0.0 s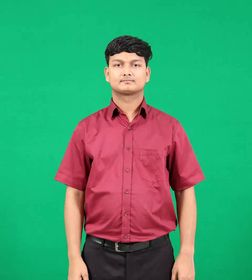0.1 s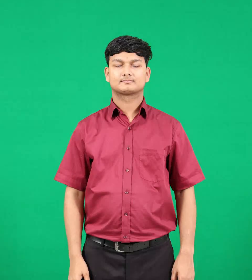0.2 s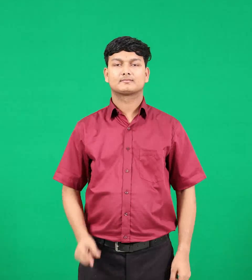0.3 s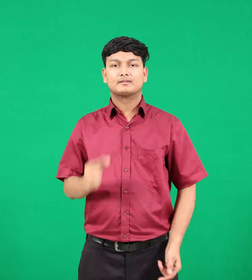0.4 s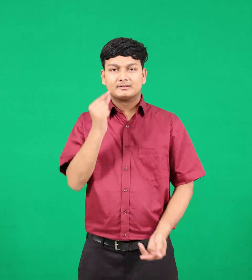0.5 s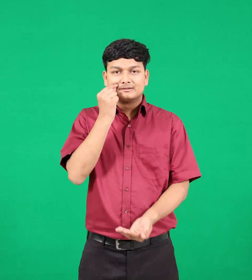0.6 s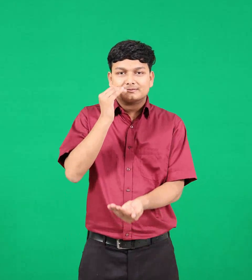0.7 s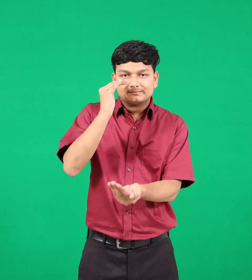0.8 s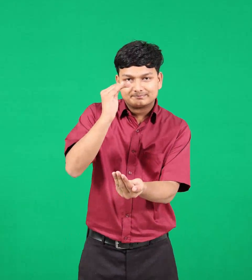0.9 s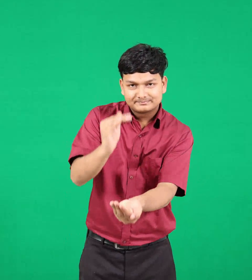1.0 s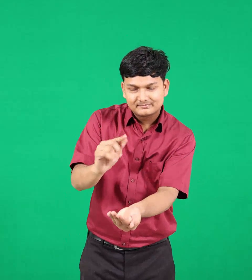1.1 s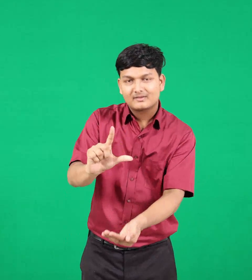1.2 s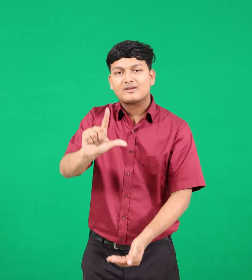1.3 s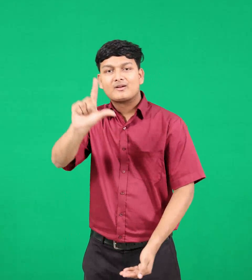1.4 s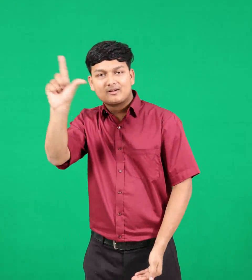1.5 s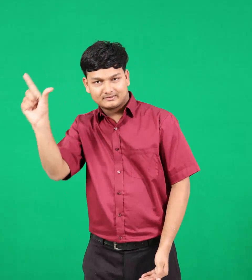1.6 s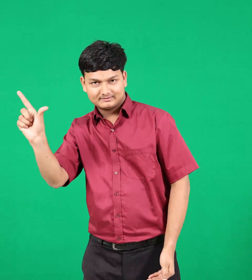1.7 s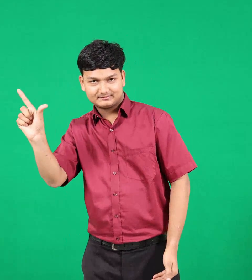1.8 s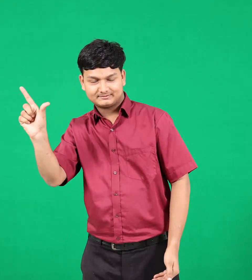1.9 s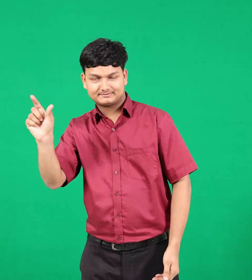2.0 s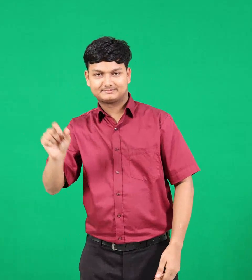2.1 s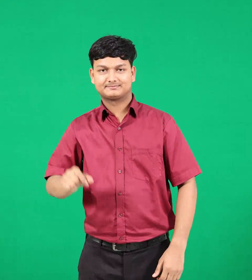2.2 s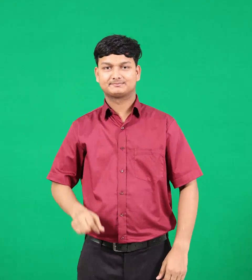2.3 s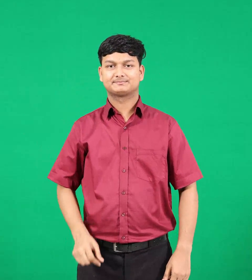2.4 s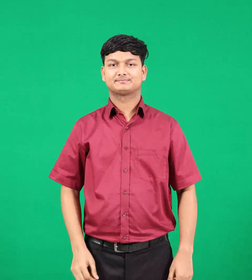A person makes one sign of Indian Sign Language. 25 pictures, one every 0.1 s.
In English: son-in-law
